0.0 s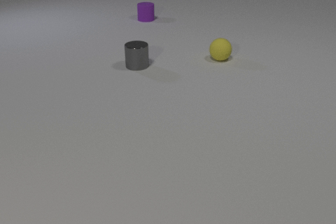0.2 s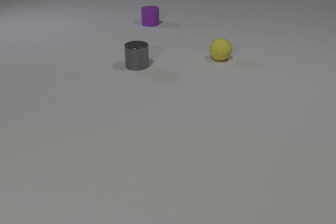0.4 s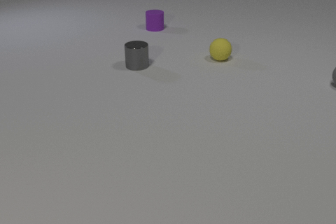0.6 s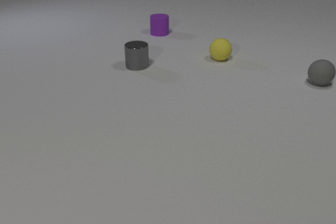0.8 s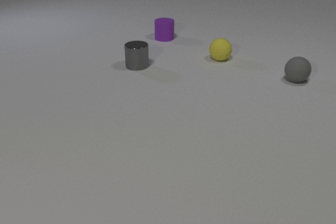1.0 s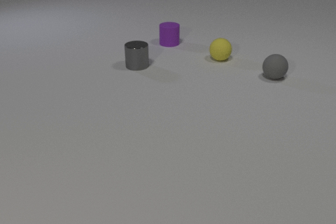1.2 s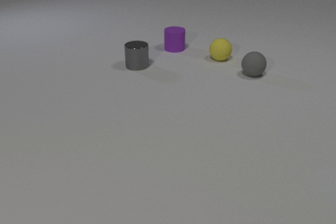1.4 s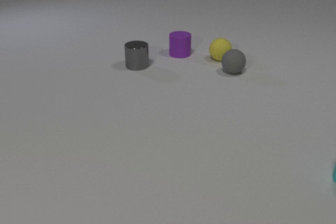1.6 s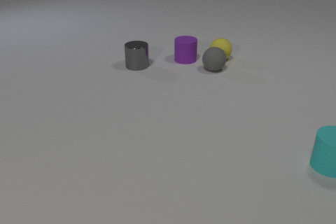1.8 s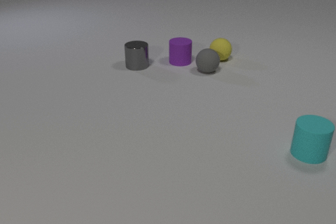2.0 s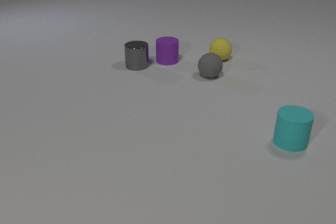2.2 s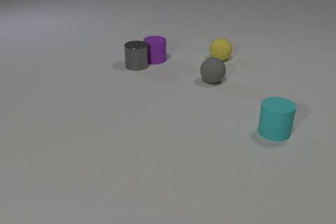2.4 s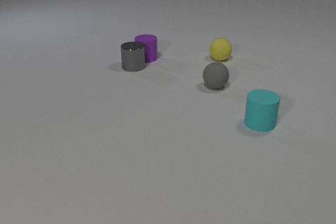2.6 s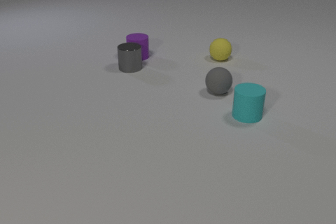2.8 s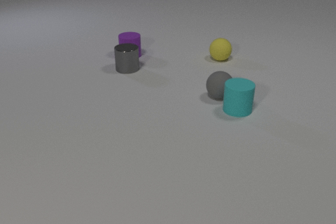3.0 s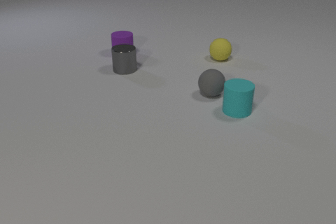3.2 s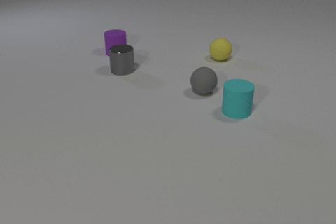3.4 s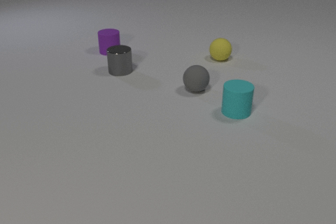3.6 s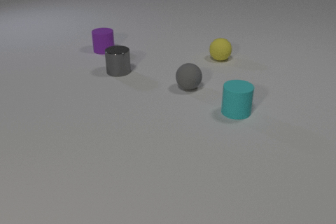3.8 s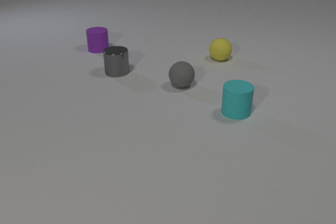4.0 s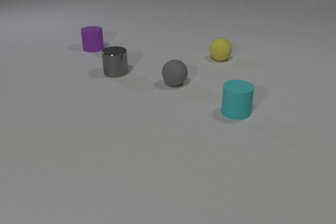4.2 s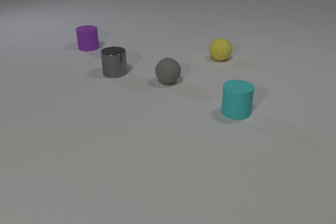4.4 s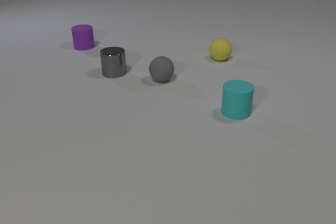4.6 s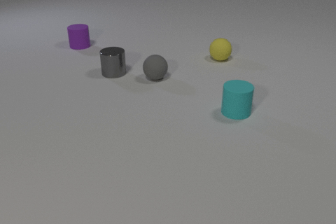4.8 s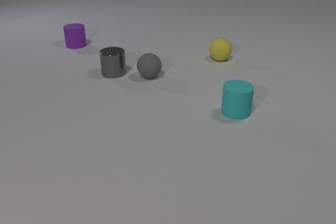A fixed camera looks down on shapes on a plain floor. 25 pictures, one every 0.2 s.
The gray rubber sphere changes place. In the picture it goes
to the left.
0.0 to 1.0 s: The gray rubber sphere comes in at the right edge, rolls to the left. The purple rubber cylinder slides toward the camera.
1.0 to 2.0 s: The gray rubber sphere rolls to the left. The purple rubber cylinder slides toward the camera. The cyan rubber cylinder comes in at the right edge, slides to the left and away from the camera. The gray rubber sphere and the purple rubber cylinder collide.
2.0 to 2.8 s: The gray rubber sphere rolls toward the camera. The purple rubber cylinder slides to the left and away from the camera. The cyan rubber cylinder slides to the left and away from the camera. The gray metal cylinder slides to the left and toward the camera. The purple rubber cylinder and the gray metal cylinder collide. The gray rubber sphere and the cyan rubber cylinder collide.
2.8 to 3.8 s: The gray rubber sphere rolls to the left and away from the camera. The purple rubber cylinder slides to the left and away from the camera. The gray metal cylinder slides to the left and toward the camera.
3.8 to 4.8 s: The gray rubber sphere rolls to the left and away from the camera. The purple rubber cylinder slides to the left and away from the camera.
What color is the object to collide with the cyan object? gray.
How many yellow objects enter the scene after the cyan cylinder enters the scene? 0.
What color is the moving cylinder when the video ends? purple.
